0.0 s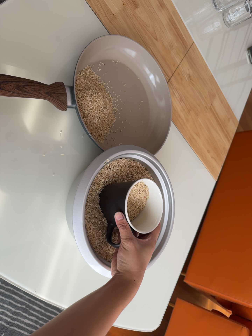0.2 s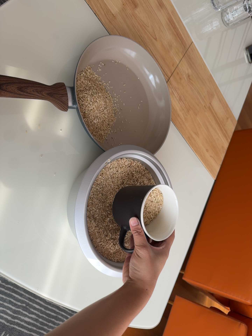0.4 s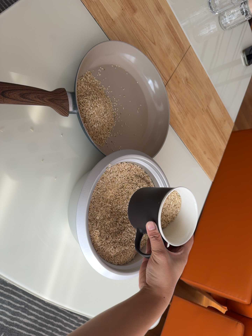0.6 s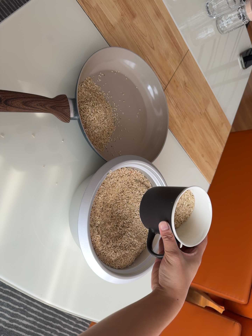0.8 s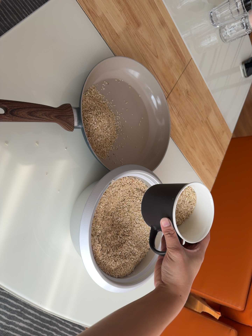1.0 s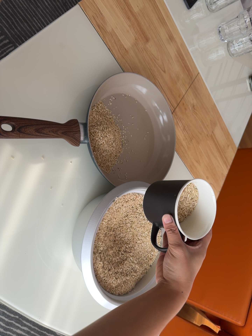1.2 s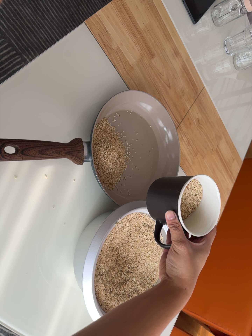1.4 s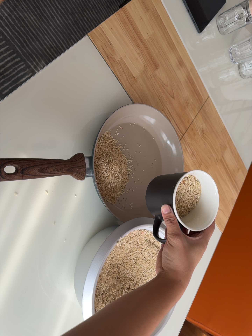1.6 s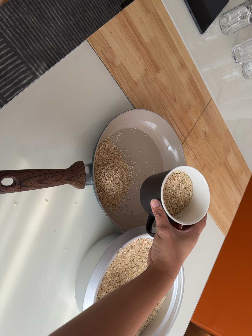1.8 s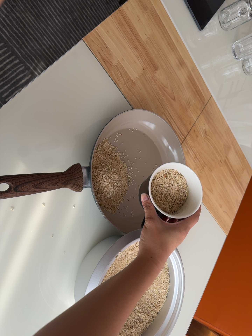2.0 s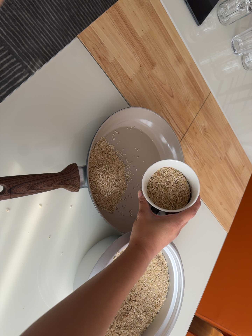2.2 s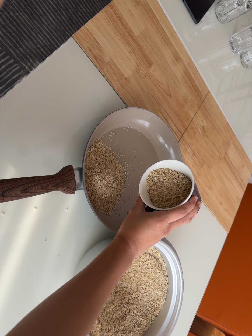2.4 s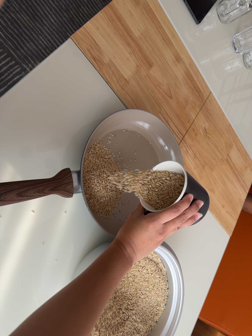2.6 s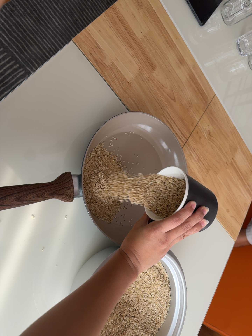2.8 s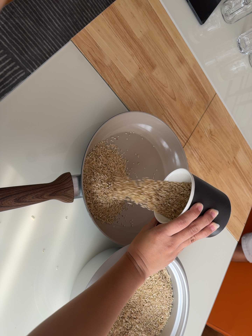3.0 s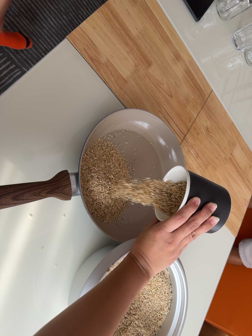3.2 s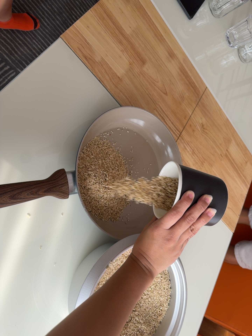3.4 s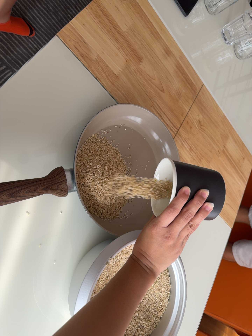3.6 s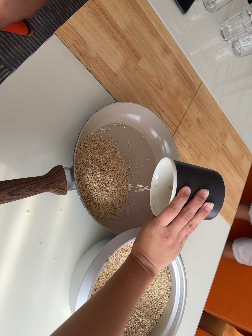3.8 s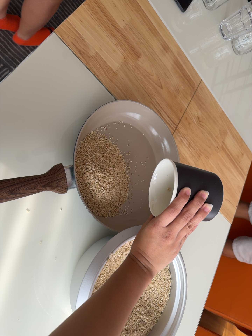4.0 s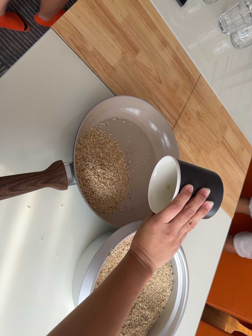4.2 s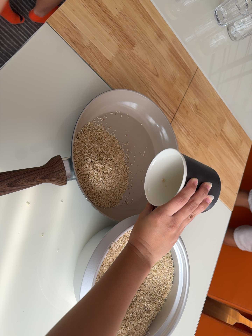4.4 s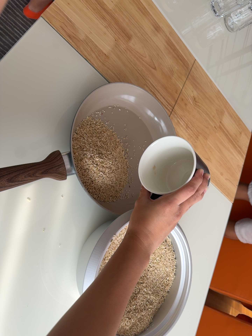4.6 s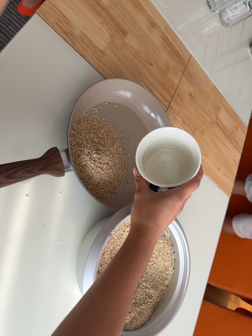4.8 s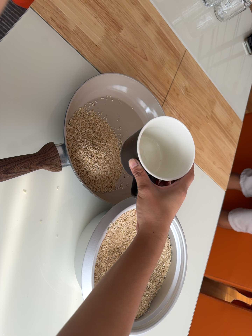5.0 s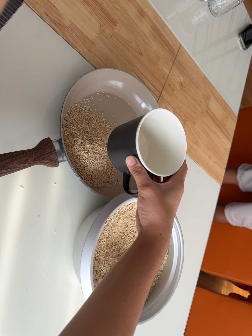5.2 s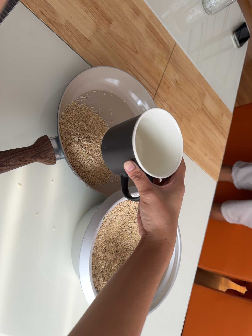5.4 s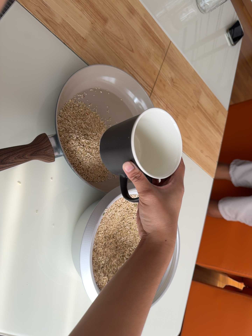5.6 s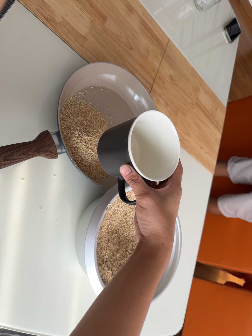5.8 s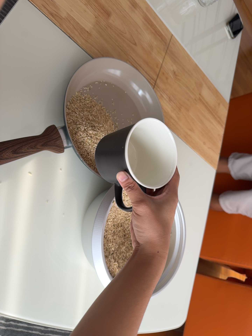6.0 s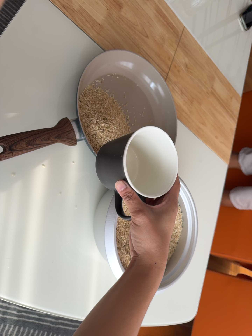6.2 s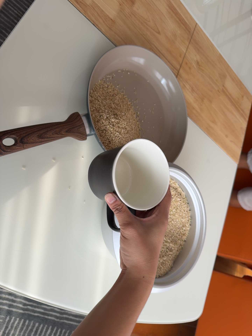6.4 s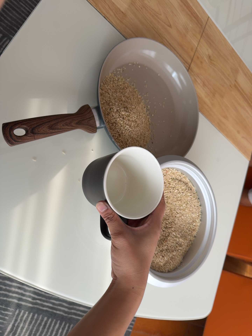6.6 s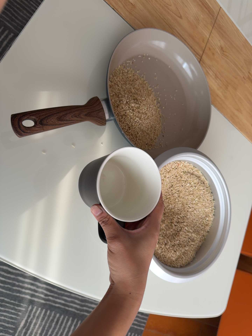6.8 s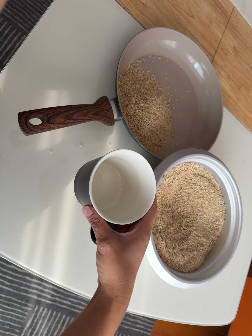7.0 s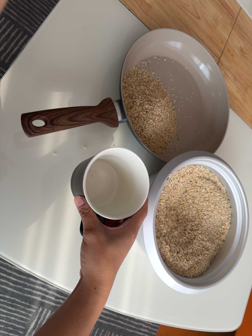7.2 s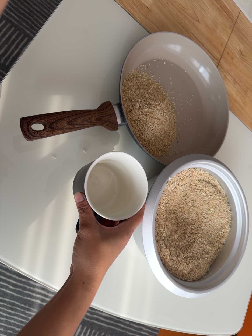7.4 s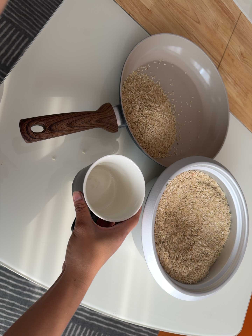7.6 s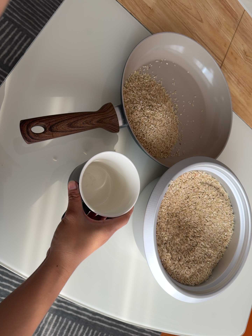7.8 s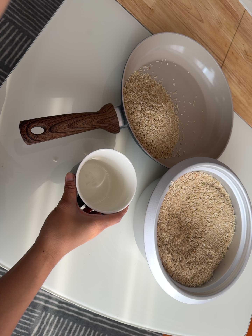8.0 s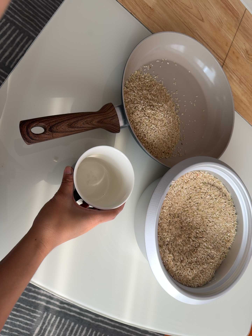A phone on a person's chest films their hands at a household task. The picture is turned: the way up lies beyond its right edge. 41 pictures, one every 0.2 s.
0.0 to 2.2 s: The camera travels toward the top of its view, about 16 cm, so close, fixed things drift downward.
2.2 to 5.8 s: The camera travels toward the bottom of its view, about 7 cm, so close, fixed things drift upward. It rolls about its line of sight by about 15 degrees, and the scene rotates counterclockwise.
5.8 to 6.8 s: The camera pans to its left by about 10 degrees.
6.8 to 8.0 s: The camera shifts only a little, or ends up much as it began.
The film runs forward here.
